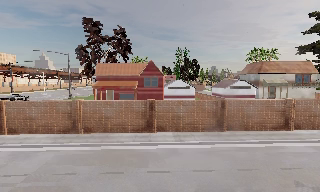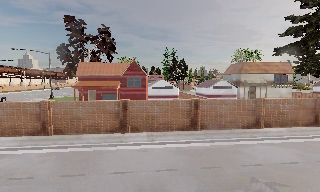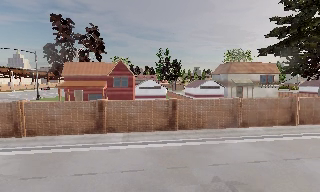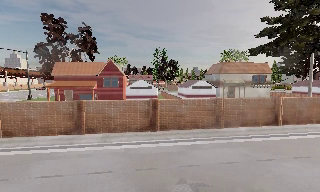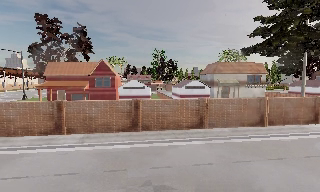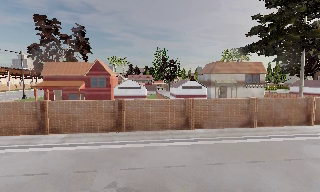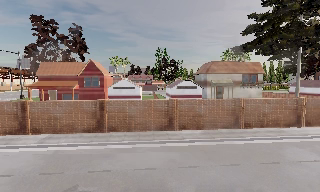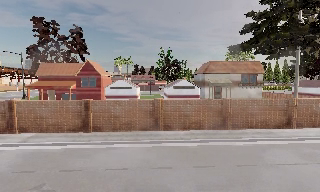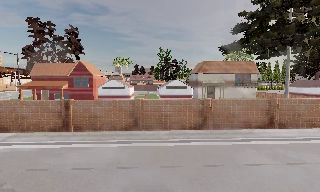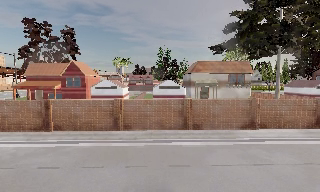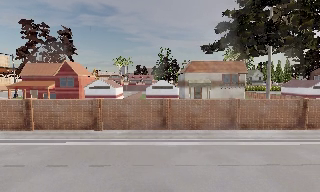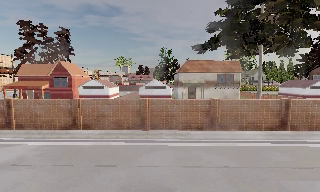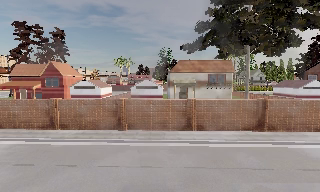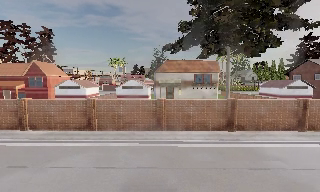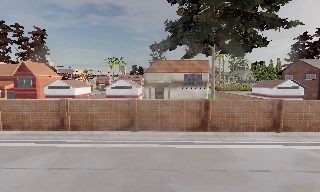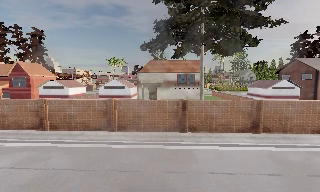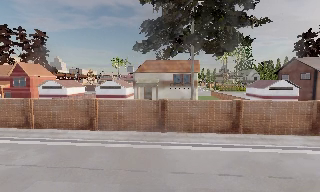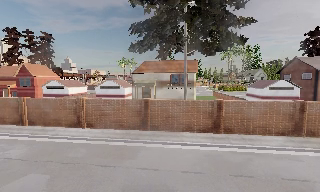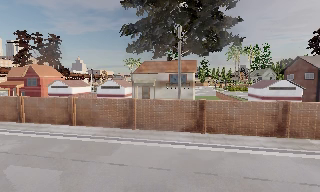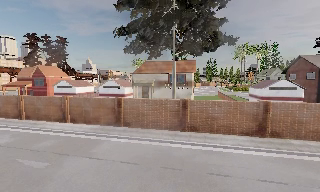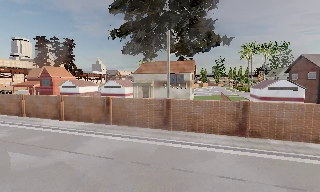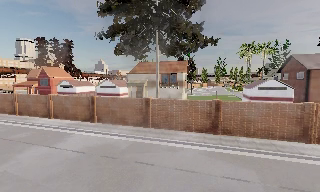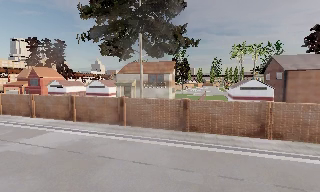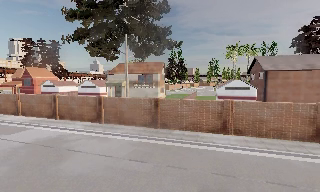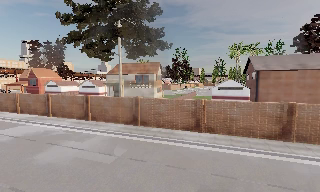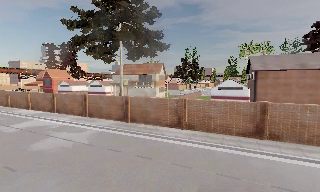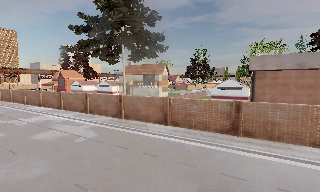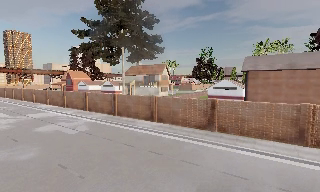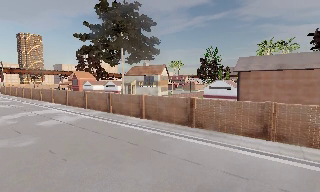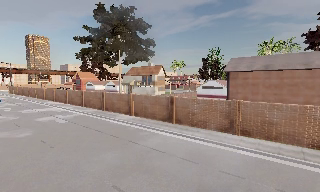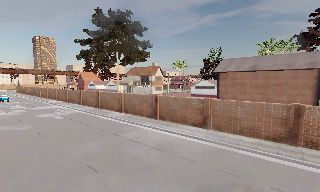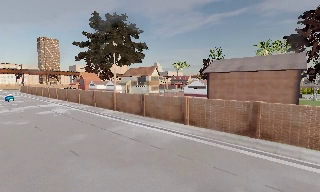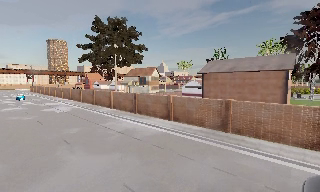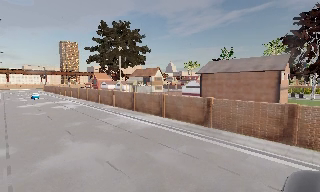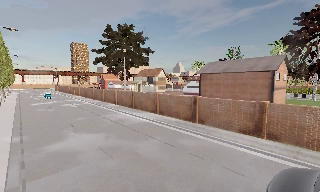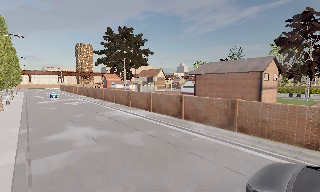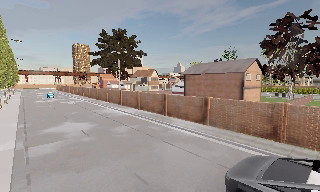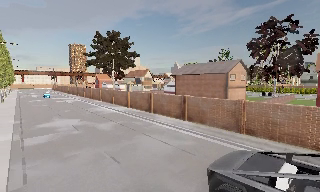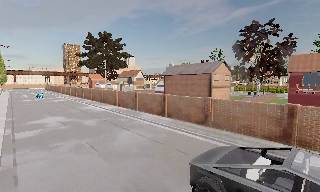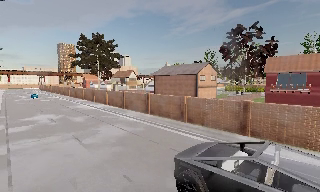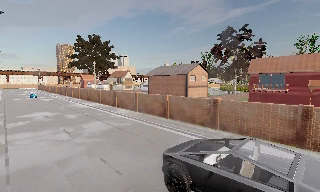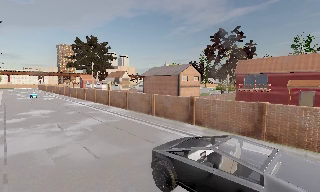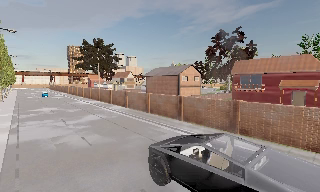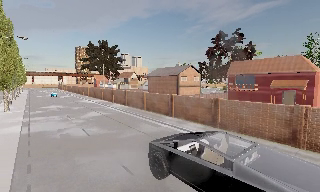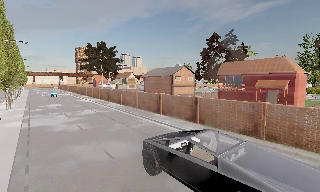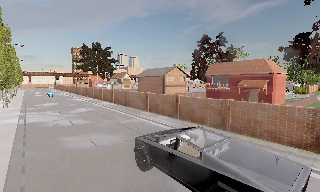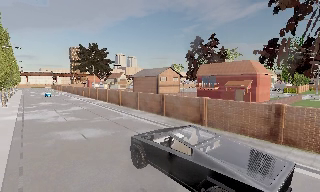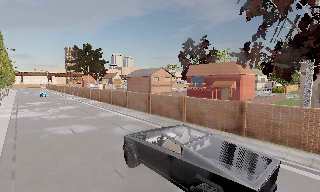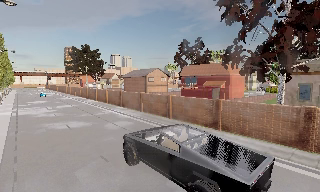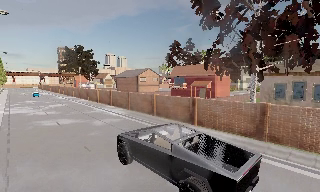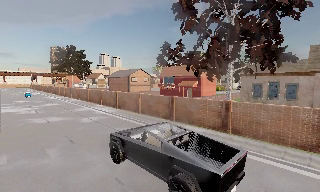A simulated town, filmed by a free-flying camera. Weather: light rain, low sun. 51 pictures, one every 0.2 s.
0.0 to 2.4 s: The camera travels to its right, about 19 m, so close, fixed things drift to the left.
2.4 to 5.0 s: The camera pans to its left, which is counterclockwise from overhead, by about 25 degrees. It travels to its right, about 25 m, so close, fixed things drift to the left.
5.0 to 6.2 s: The camera pans to its left, which is counterclockwise from overhead, by about 15 degrees. It travels to its right and backward, about 14 m, so close, fixed things drift to the left.
6.2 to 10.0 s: The camera travels backward and to its right, about 40 m, so what stands in front gets smaller.
The film runs backward here.
